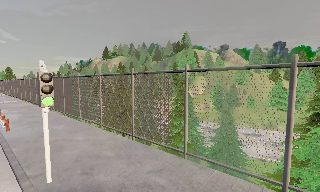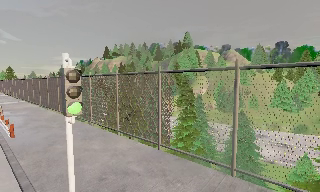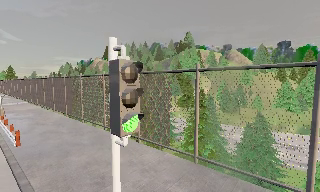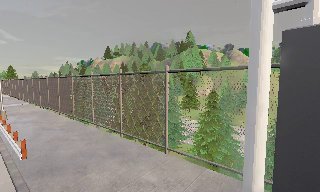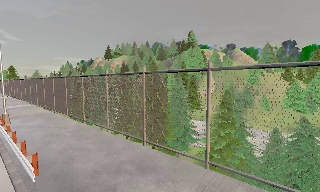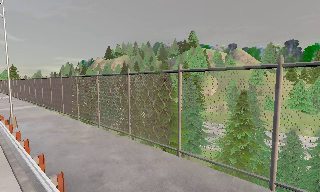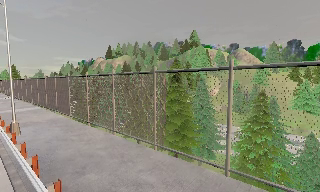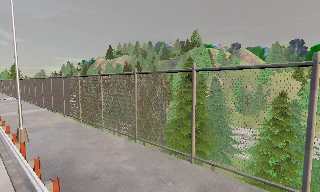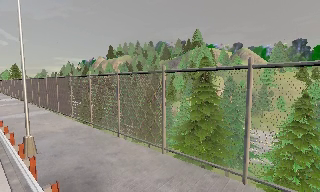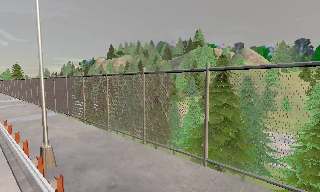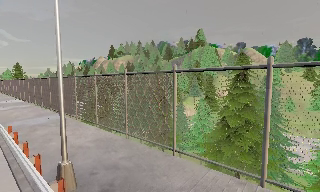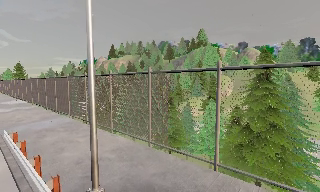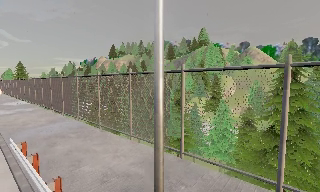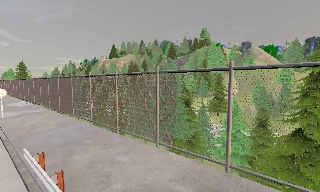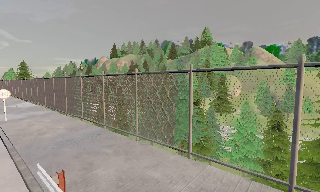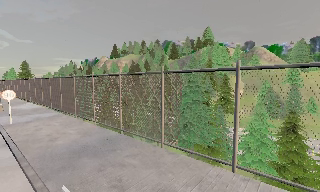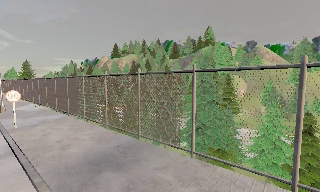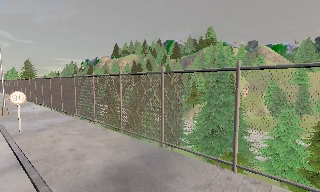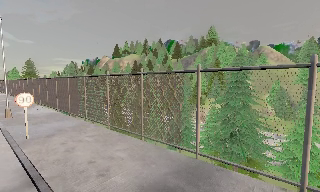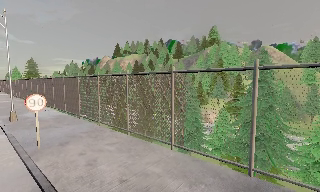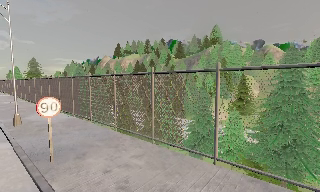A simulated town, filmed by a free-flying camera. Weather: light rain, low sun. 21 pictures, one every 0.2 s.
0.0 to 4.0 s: The camera travels to its left and forward, about 30 m, so close, fixed things drift to the right.
The film runs forward here.
